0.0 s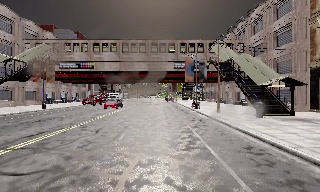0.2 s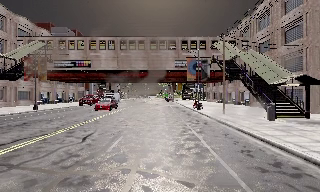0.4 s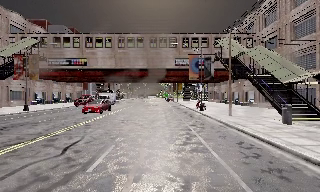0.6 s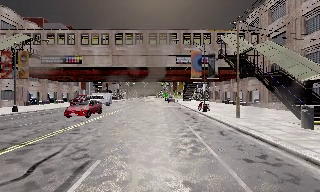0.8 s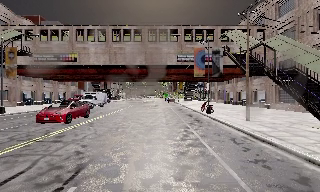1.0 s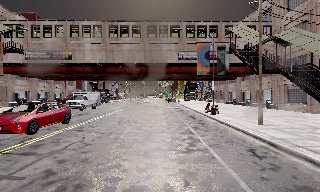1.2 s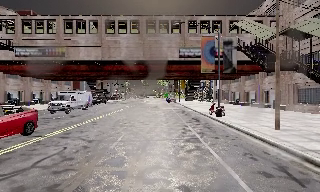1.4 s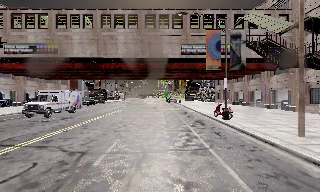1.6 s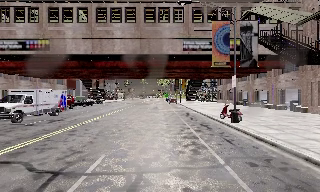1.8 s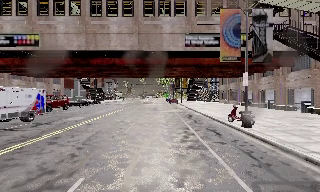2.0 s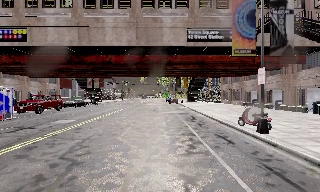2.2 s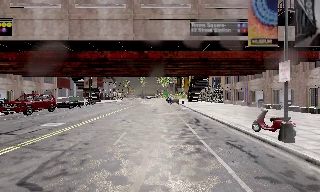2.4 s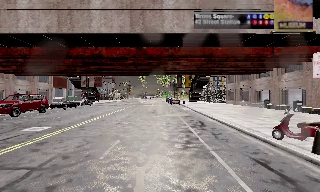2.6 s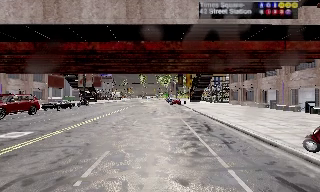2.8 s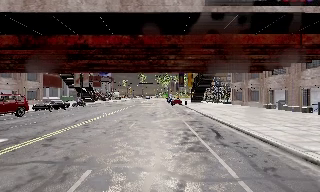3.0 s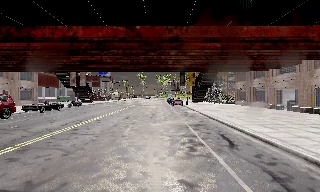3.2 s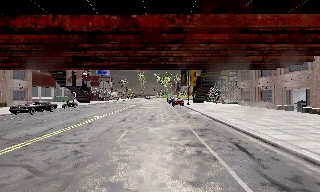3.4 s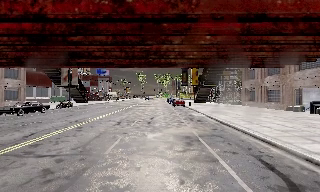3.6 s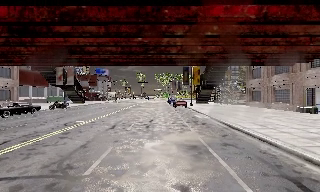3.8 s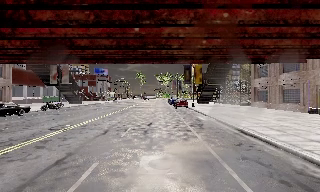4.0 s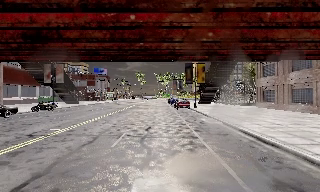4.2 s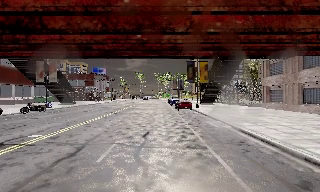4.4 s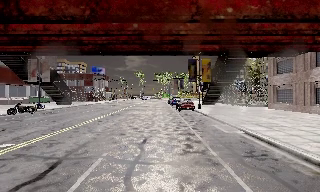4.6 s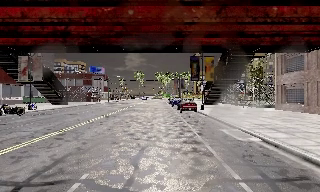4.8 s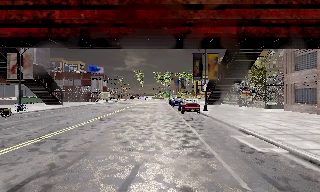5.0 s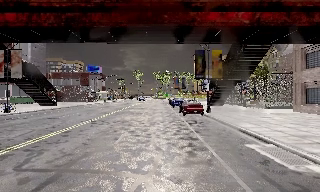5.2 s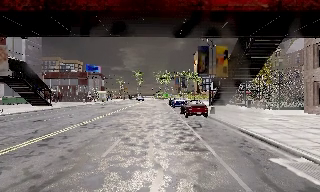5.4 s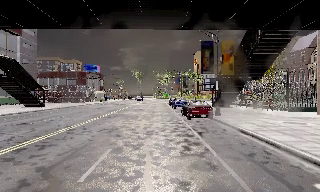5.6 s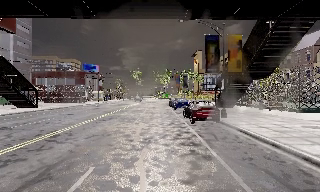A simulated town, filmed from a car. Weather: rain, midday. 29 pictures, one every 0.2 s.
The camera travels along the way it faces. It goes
forward.
0.0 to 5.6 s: The camera travels forward, about 40 m, so what stands in front looms larger.
The film runs forward here.
